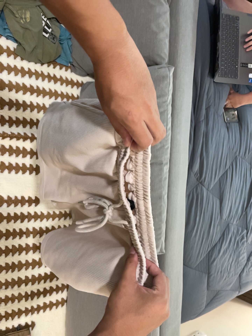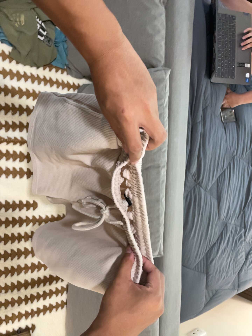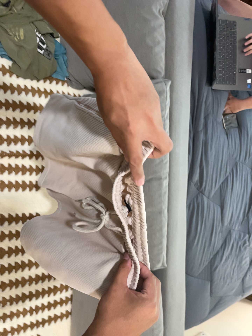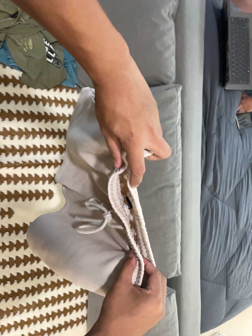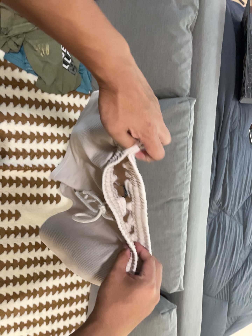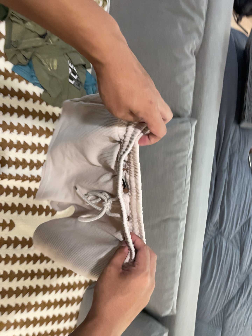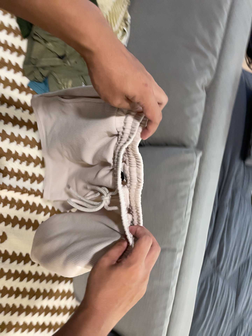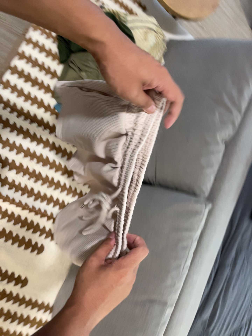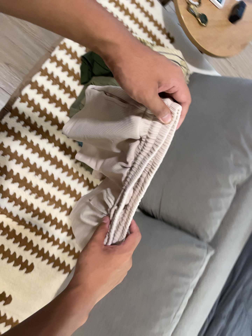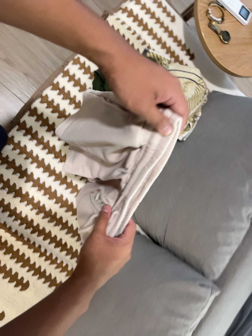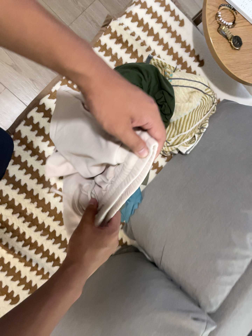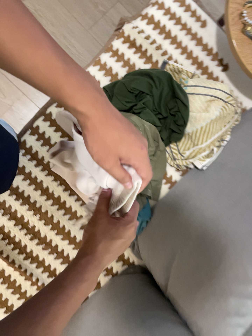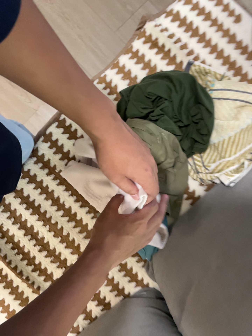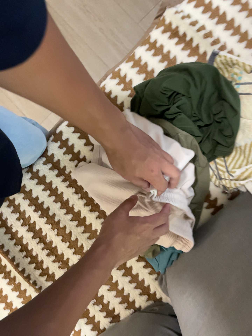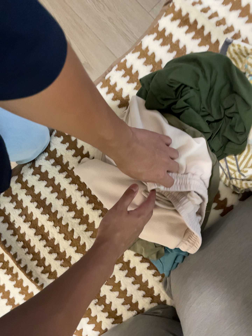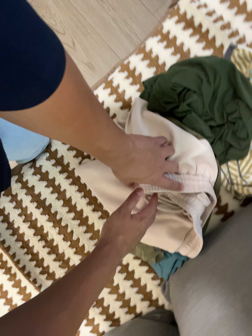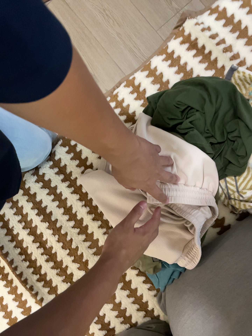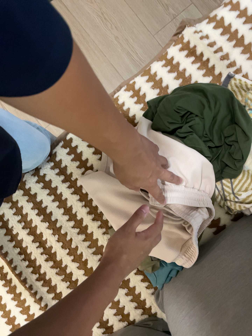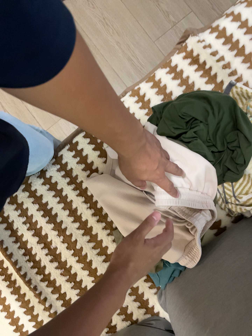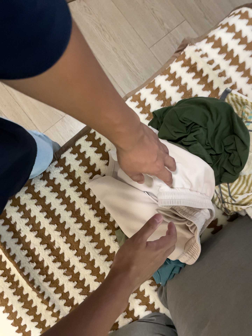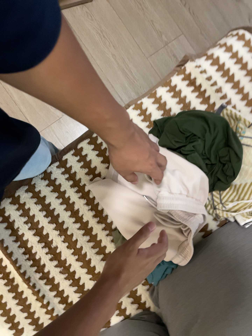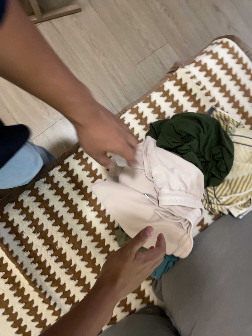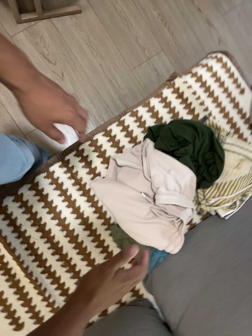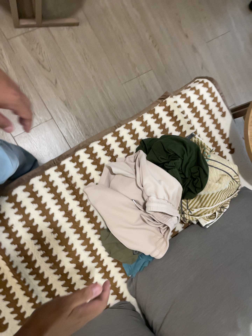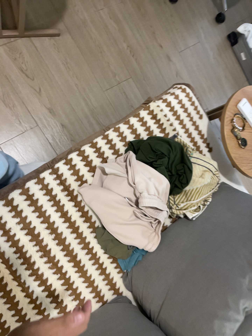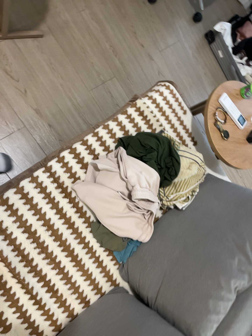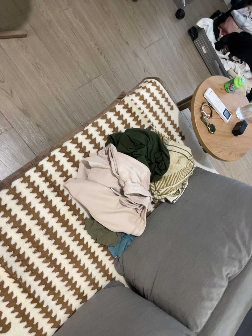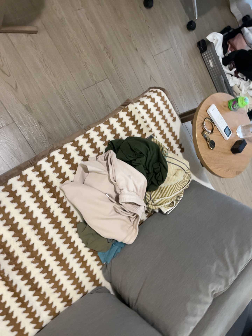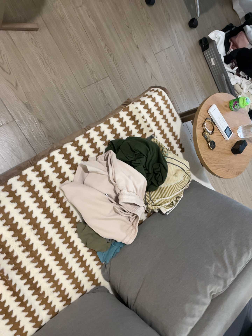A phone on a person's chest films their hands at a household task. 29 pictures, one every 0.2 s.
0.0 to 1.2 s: The camera travels toward the top of its view, about 12 cm, so close, fixed things drift downward. It rolls about its line of sight by about 10 degrees, and the scene rotates clockwise.
1.2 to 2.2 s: The camera pans to its left by about 20 degrees. It travels to its right, forward and toward the top of its view, about 34 cm. Its aim tips toward the top of its view by about 15 degrees, and the scene shifts downward. It rolls about its line of sight by about 30 degrees, and the scene rotates clockwise.
2.2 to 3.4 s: The camera pans to its left by about 15 degrees. It travels forward, to its right and toward the top of its view, about 18 cm, so what stands in front looms larger. It rolls about its line of sight by about 10 degrees, and the scene rotates clockwise.
3.4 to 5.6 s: The camera pans to its right by about 40 degrees. It travels to its left and backward, about 50 cm.
The film runs backward here.
